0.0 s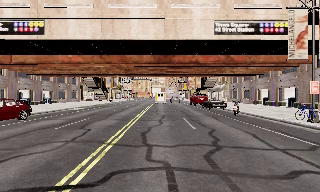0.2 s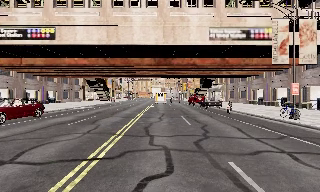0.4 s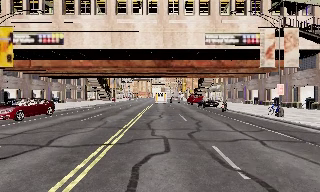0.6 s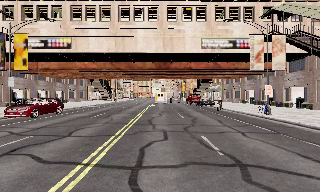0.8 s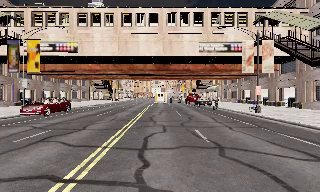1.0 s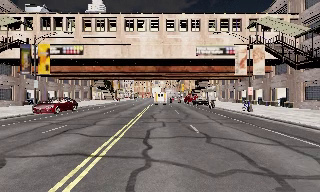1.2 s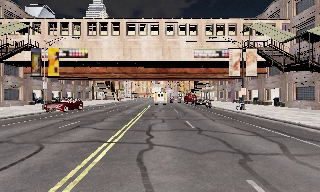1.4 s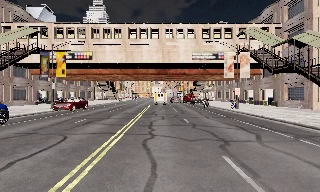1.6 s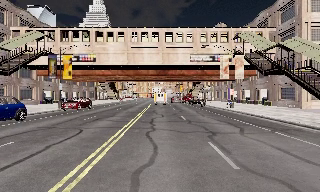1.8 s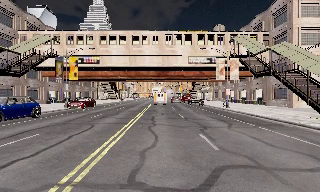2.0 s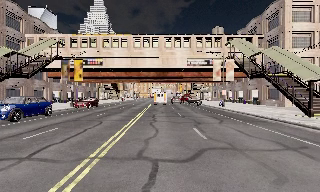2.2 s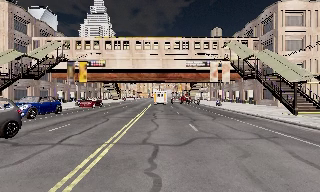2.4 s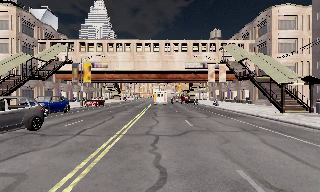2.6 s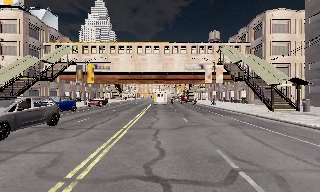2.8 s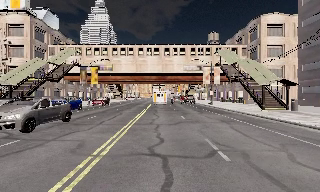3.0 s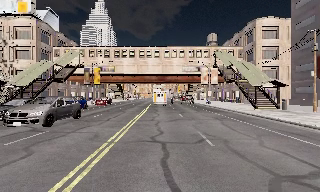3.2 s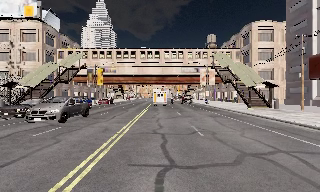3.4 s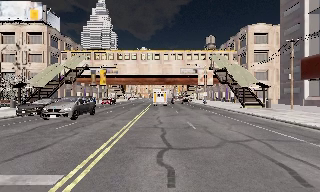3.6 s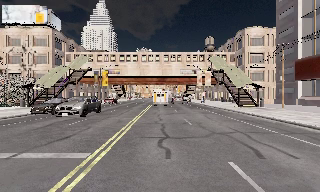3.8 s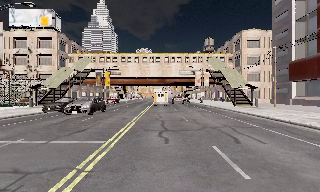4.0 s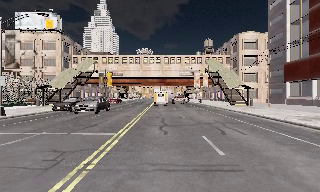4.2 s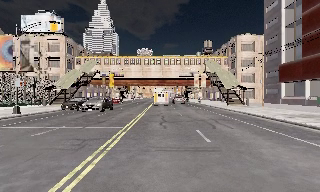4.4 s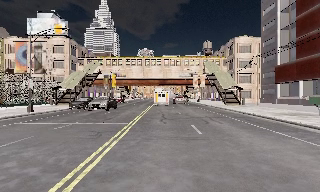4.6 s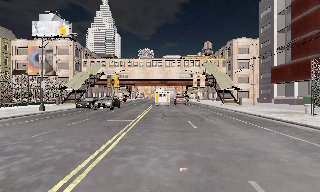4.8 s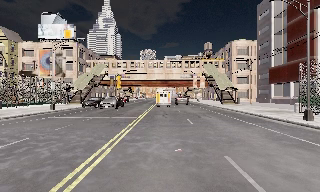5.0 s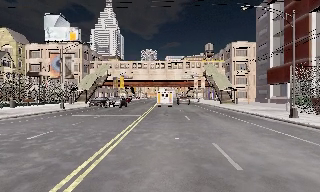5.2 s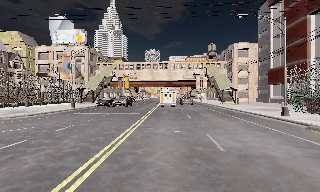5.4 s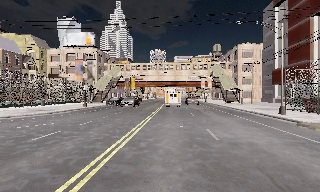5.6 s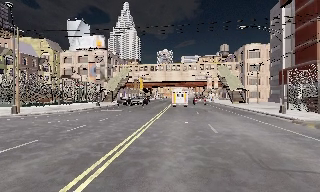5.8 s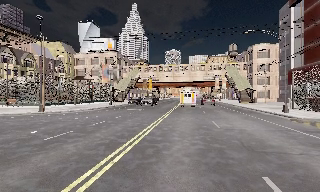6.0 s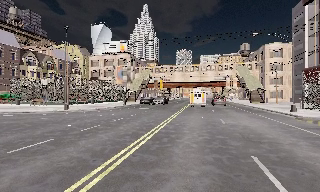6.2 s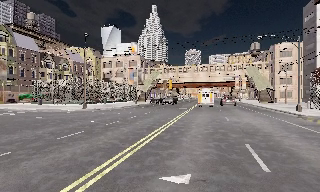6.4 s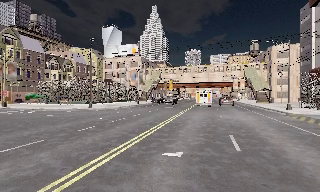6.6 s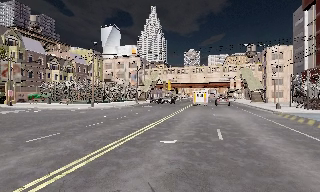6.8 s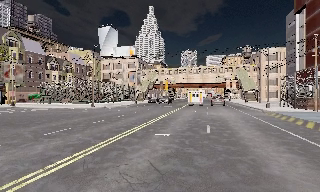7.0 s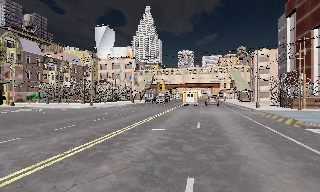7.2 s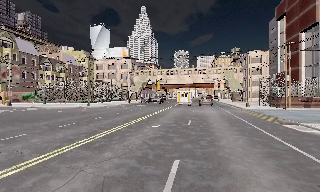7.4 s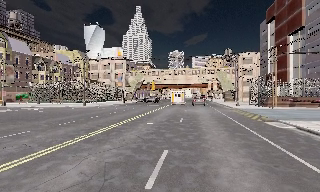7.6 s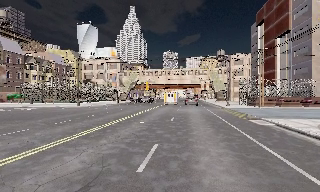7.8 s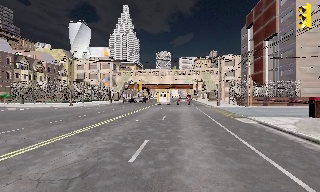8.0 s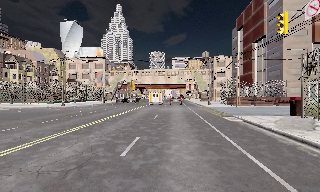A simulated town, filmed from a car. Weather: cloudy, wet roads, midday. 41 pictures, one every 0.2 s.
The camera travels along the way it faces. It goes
backward.
0.0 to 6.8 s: The camera pans to its left, which is counterclockwise from overhead, by about 15 degrees. It travels backward, about 45 m, so what stands in front gets smaller.
6.8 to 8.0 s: The camera pans to its right, which is clockwise from overhead, by about 10 degrees. It travels backward, about 4.5 m, so what stands in front gets smaller. It loses speed.
The film runs backward here.
